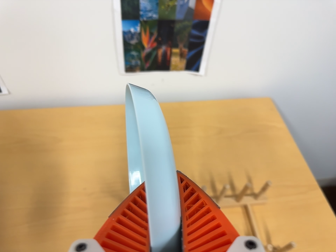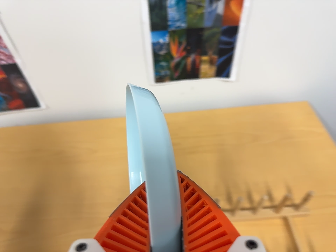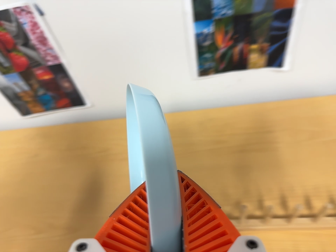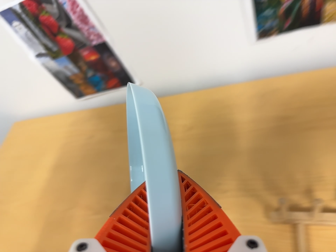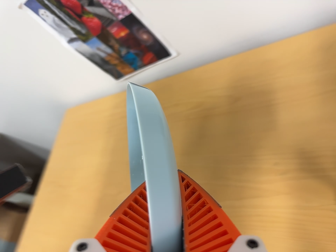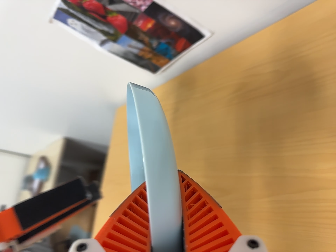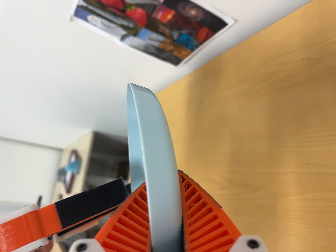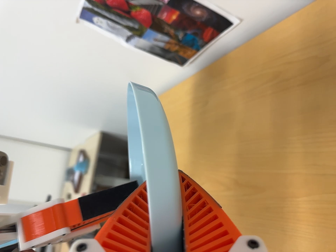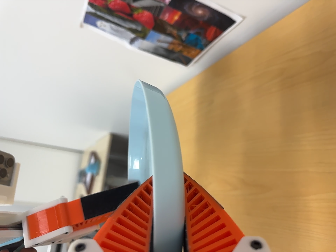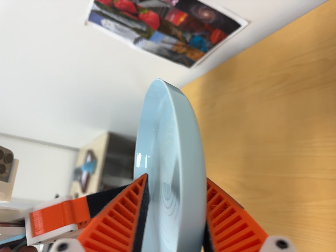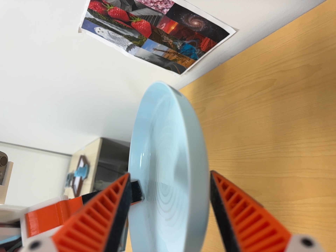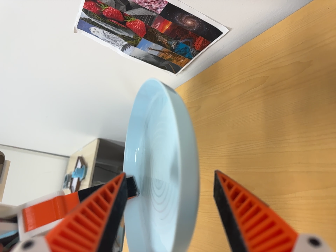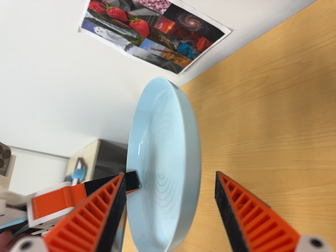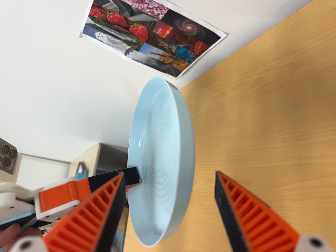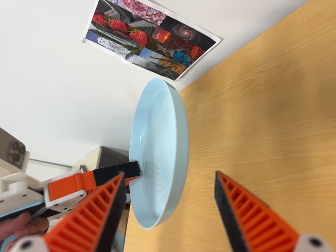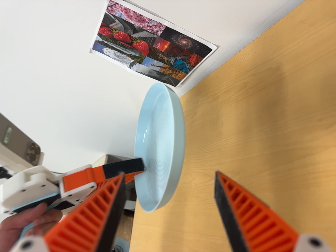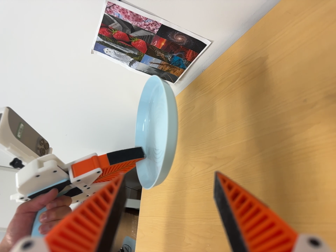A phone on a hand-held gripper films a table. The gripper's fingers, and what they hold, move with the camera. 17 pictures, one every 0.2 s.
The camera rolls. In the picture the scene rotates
counterclockwise.
The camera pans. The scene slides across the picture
to the right.
0.0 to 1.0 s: The scene slides to the right, as the camera pans about 55 degrees to its left. It travels forward and to its right, about 20 cm. Its aim tips toward the bottom of its view by about 15 degrees. It rolls about its line of sight by about 20 degrees, and the scene rotates counterclockwise.
1.0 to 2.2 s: The camera shifts only a little, or ends up much as it began.
2.2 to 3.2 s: The camera travels backward and toward the bottom of its view, about 14 cm, so what stands in front gets smaller.
The film runs backward here.
